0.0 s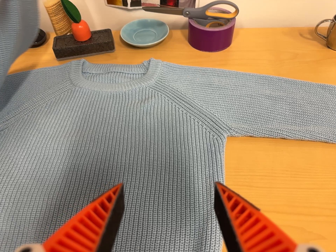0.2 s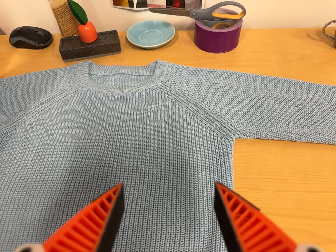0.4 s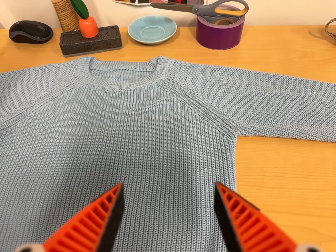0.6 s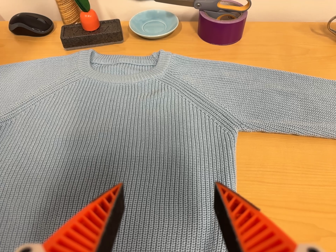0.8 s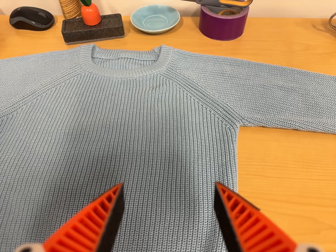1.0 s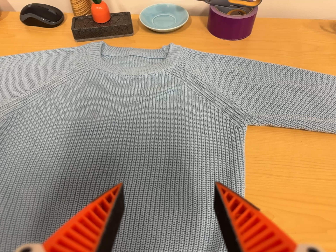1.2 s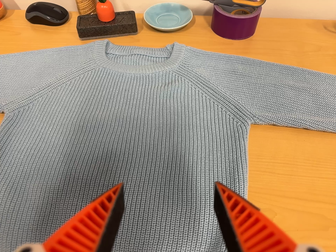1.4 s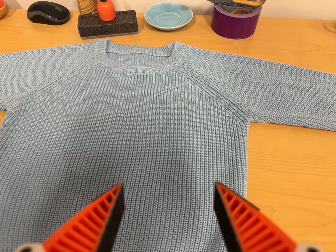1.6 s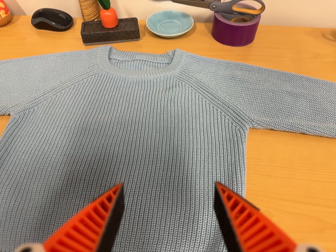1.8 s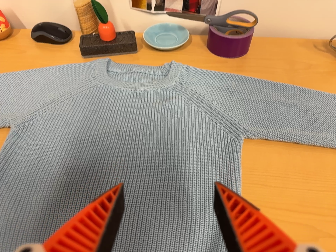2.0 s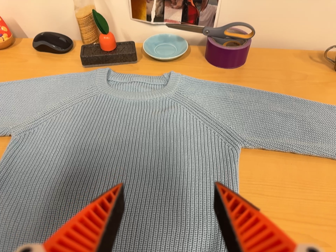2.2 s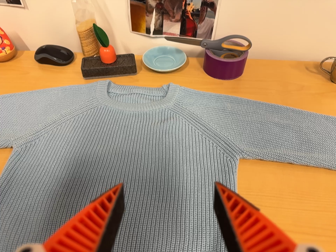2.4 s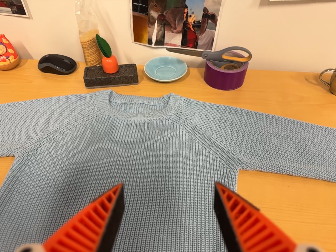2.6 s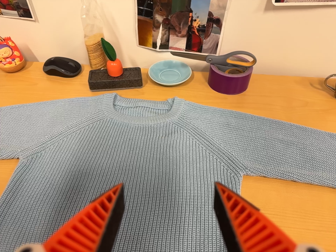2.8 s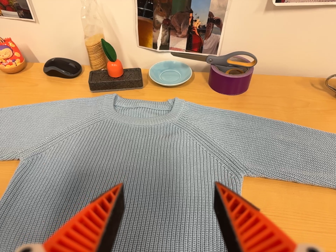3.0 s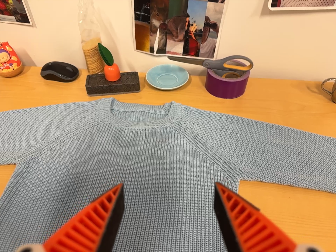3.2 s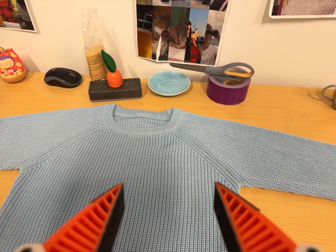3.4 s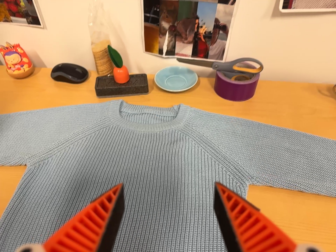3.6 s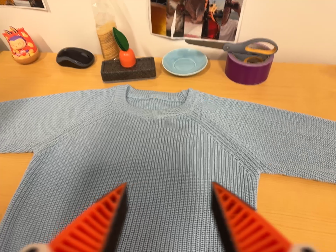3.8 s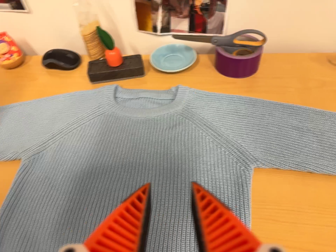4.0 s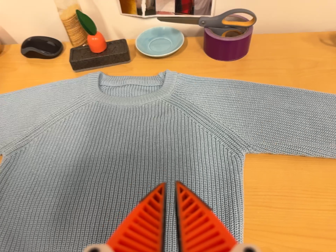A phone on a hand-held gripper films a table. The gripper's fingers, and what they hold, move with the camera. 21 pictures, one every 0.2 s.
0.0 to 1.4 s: The camera shifts only a little, or ends up much as it began.
1.4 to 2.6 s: The camera's aim tips toward the top of its view by about 10 degrees, and the scene shifts downward.
2.6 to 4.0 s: The camera travels forward, about 6 cm, so what stands in front looms larger.
The film runs backward here.
